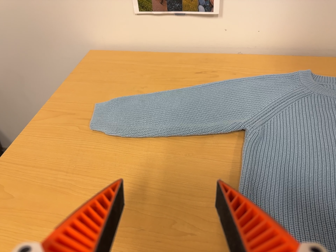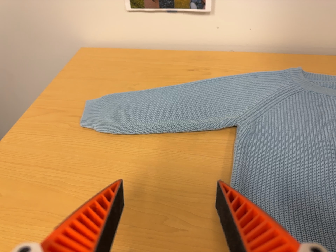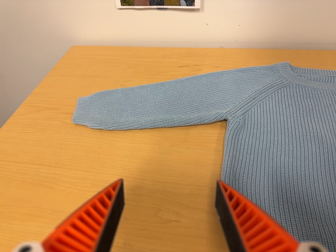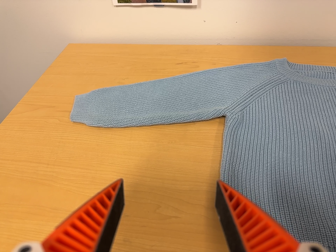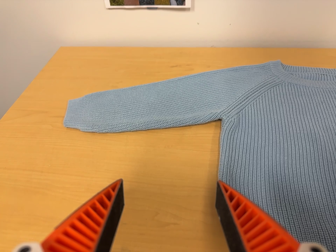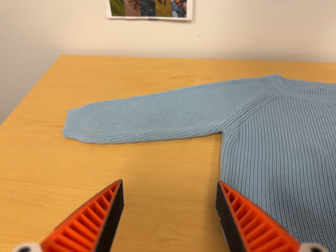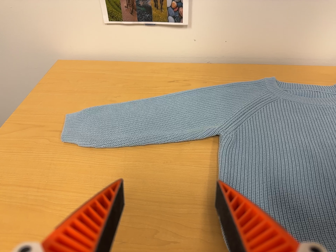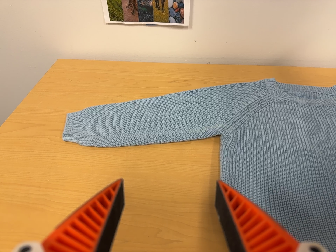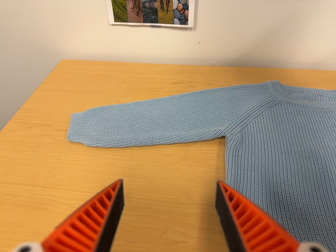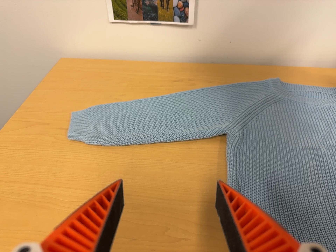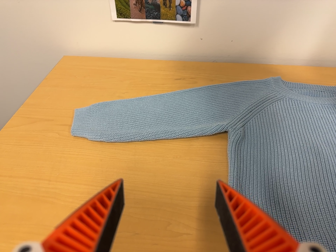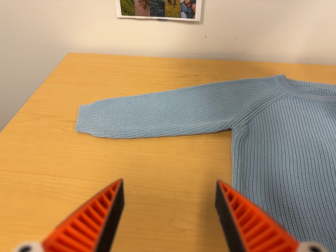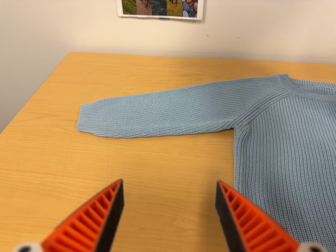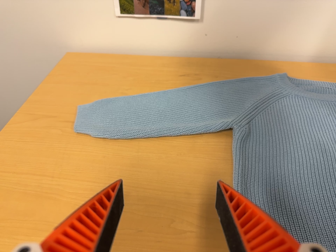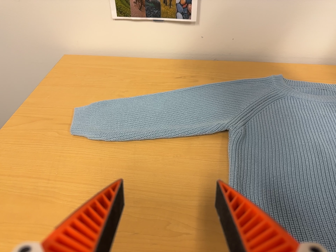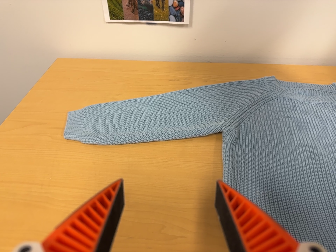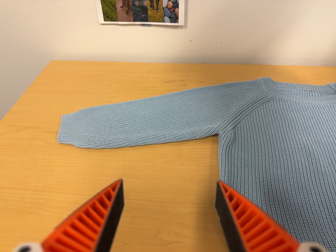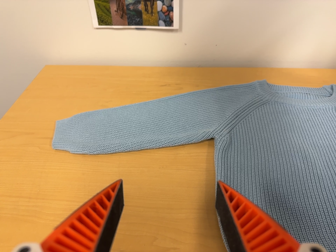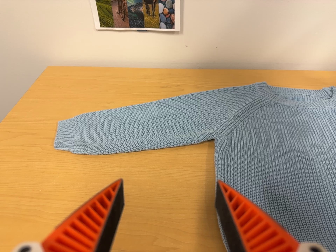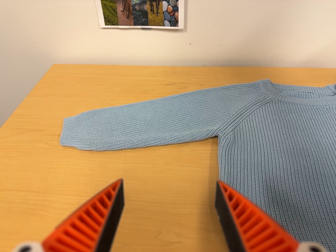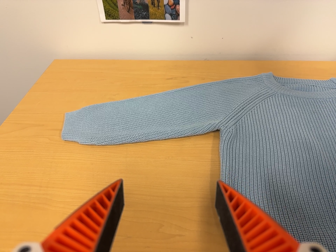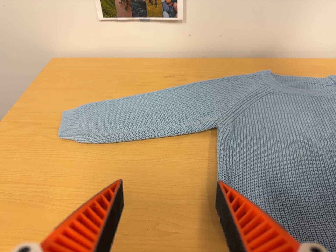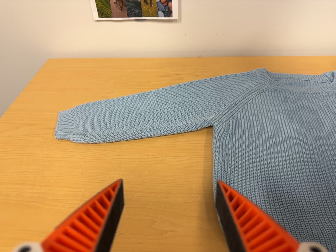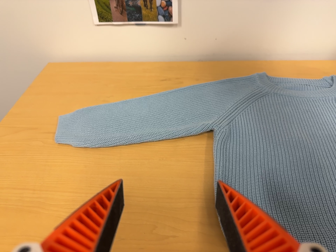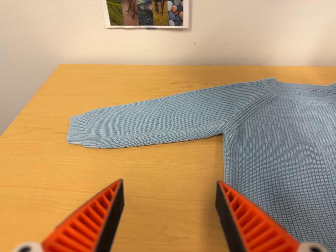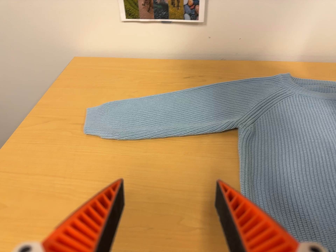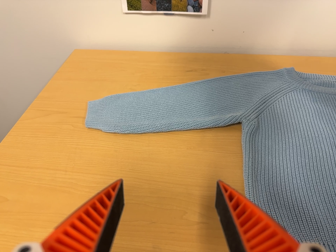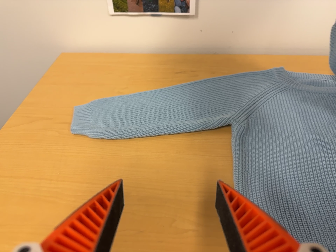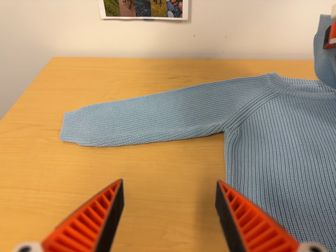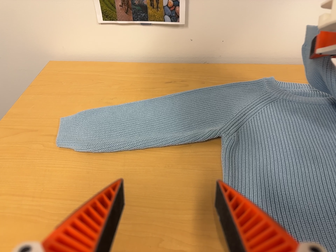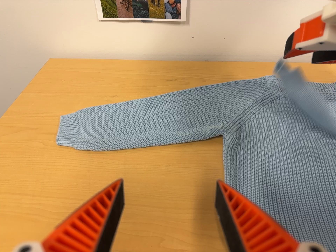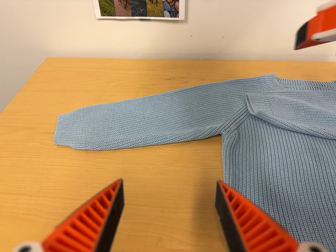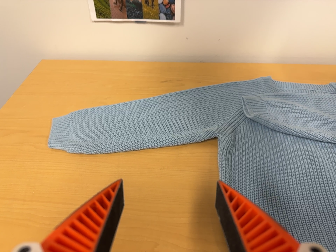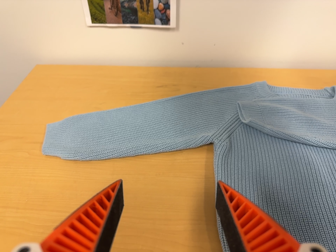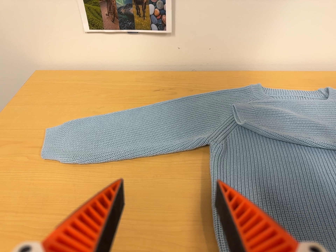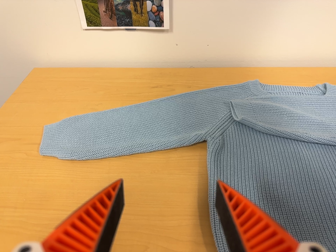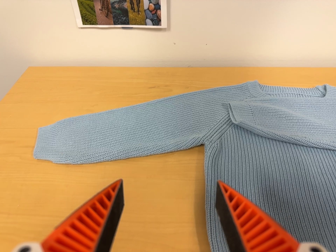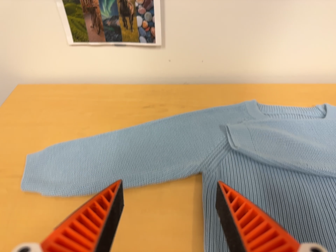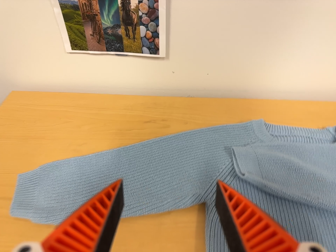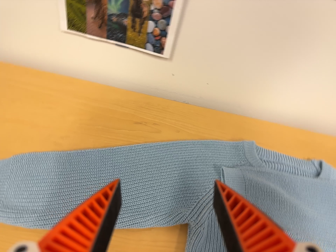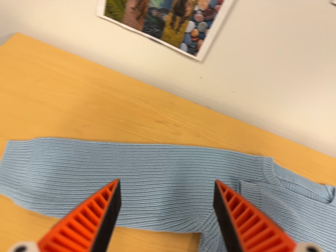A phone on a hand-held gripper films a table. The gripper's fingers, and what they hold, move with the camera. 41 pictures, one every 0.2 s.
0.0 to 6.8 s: The camera pans to its right by about 10 degrees.
6.8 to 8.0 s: The camera travels toward the top of its view, forward and to its left, about 20 cm, so close, fixed things drift downward. It rolls about its line of sight by about 20 degrees, and the scene rotates clockwise.
The film runs forward here.
